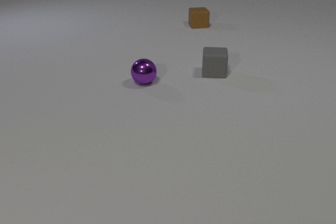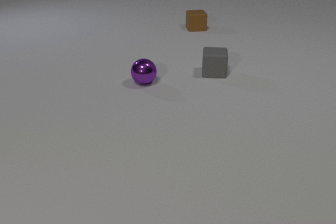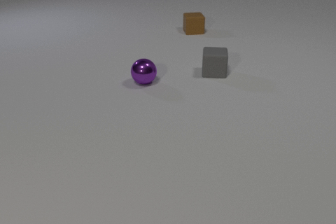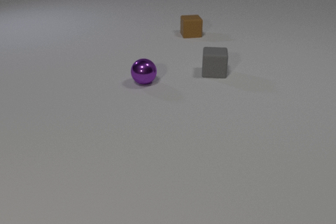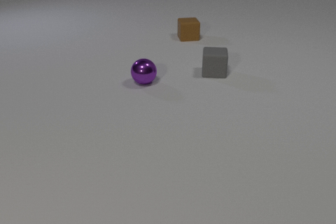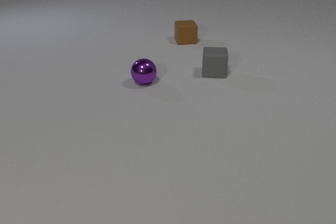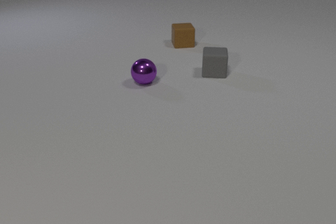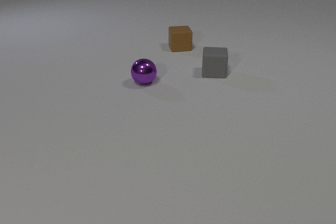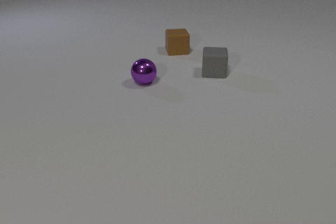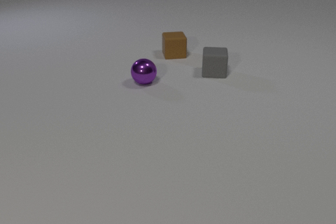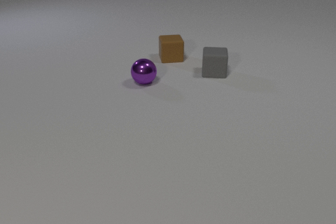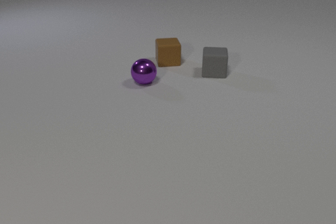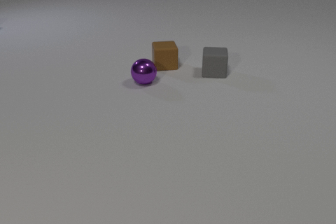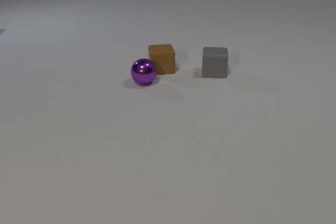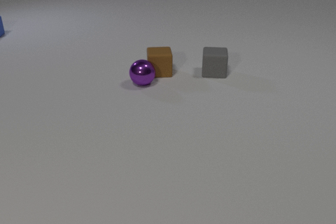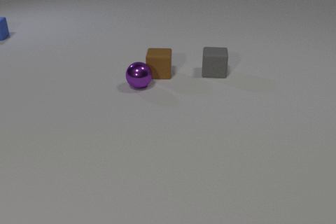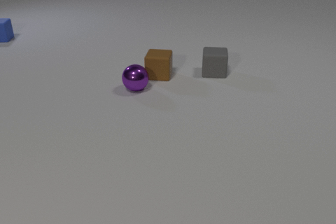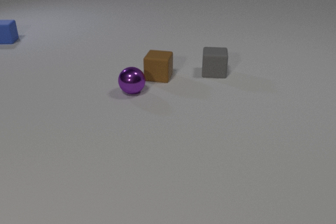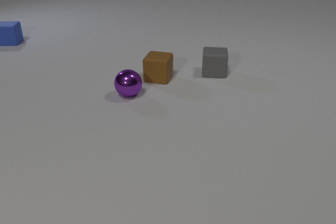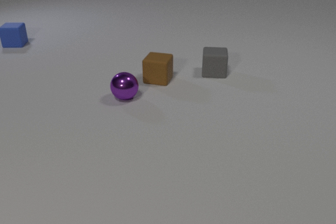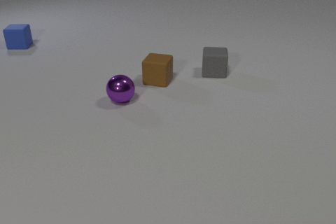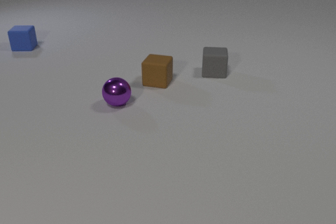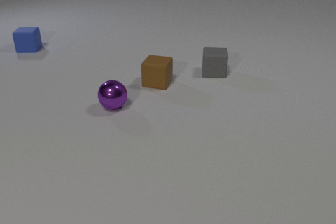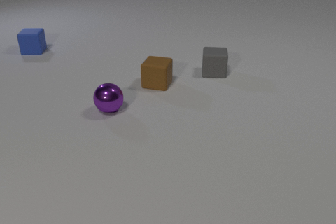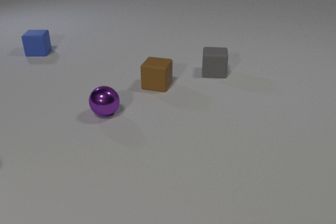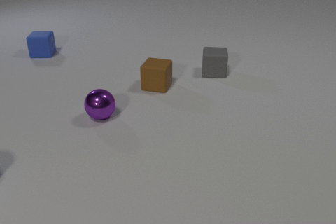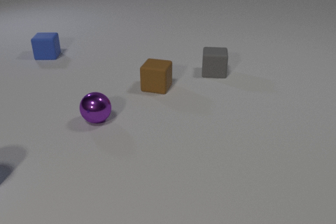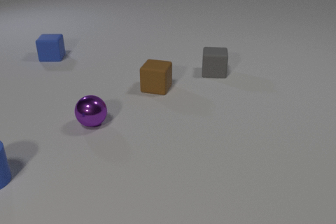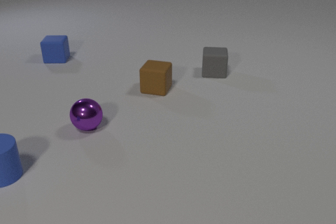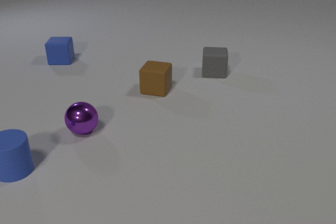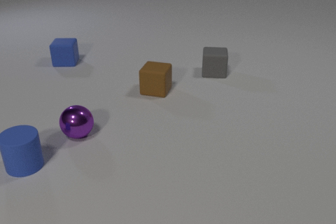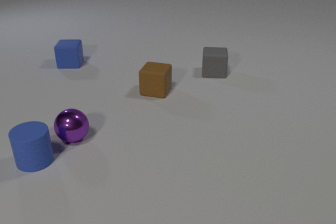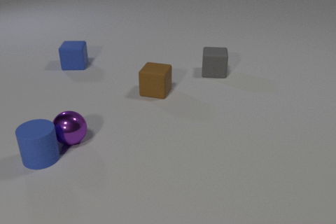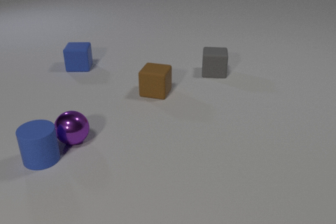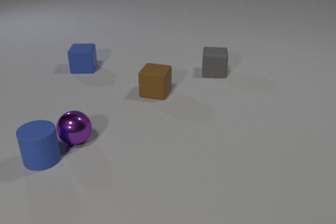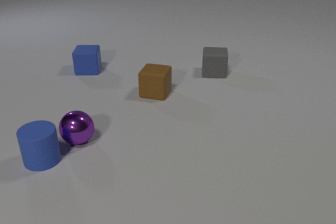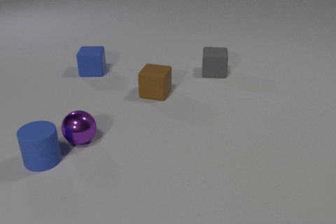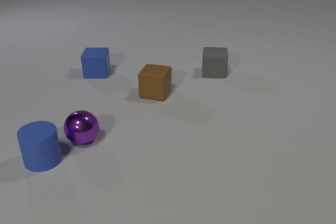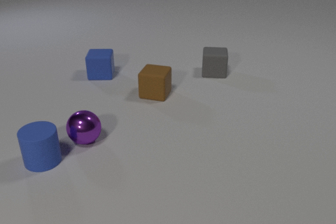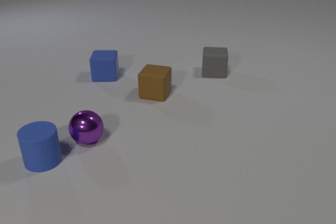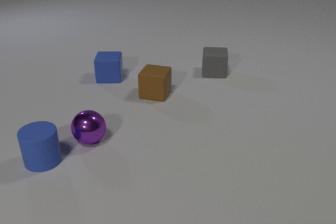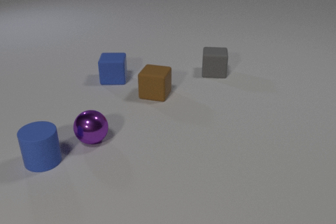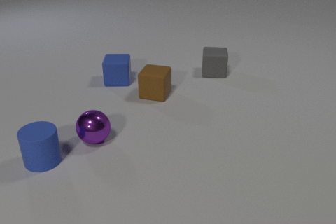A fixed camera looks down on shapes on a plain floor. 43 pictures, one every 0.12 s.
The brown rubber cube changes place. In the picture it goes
toward the camera.
The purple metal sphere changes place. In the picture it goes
toward the camera.
0.00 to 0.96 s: The brown rubber cube slides toward the camera.
0.96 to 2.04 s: The brown rubber cube slides toward the camera, spins clockwise seen from above by about 15 degrees, its near face sliding to the left. The purple metal sphere rolls toward the camera and to the left. The blue rubber cube comes in at the left edge, slides toward the camera and to the right. The brown rubber cube and the purple metal sphere collide.
2.04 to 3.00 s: The brown rubber cube slides toward the camera. The purple metal sphere rolls toward the camera and to the left. The blue rubber cube slides toward the camera and to the right.
3.00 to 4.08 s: The brown rubber cube slides toward the camera. The purple metal sphere rolls toward the camera and to the left. The blue rubber cylinder comes in at the left edge, slides to the right. The blue rubber cube slides toward the camera and to the right. The purple metal sphere and the blue rubber cylinder collide.
4.08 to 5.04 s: The purple metal sphere rolls to the right. The blue rubber cube slides toward the camera and to the right.
How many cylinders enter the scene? 1.
Are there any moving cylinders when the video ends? no.
What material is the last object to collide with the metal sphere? rubber.
